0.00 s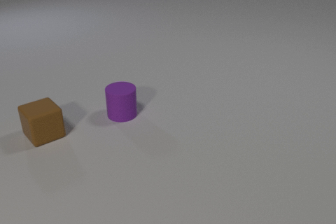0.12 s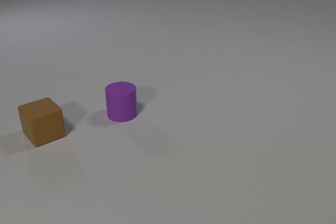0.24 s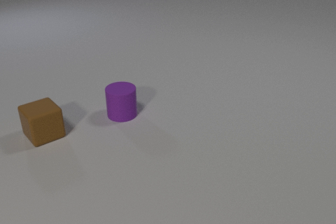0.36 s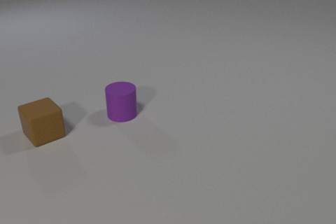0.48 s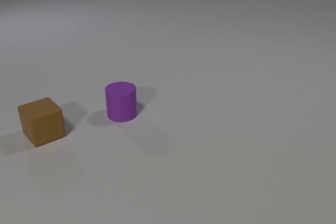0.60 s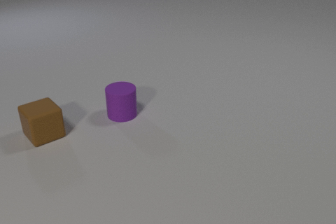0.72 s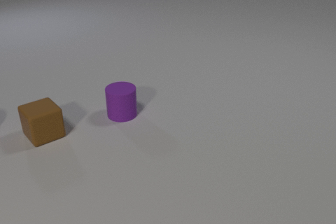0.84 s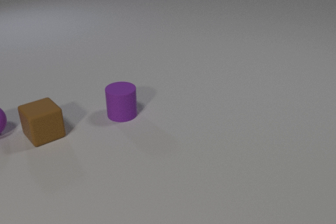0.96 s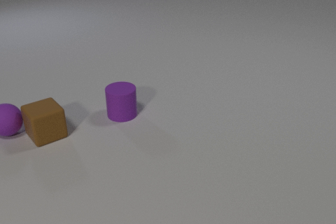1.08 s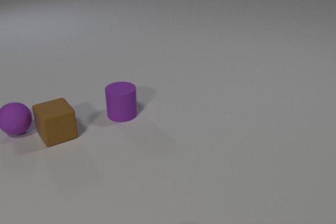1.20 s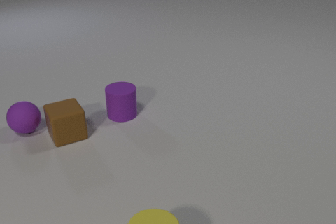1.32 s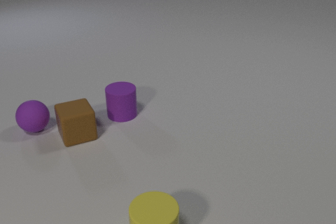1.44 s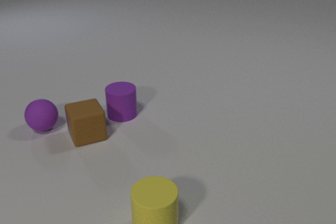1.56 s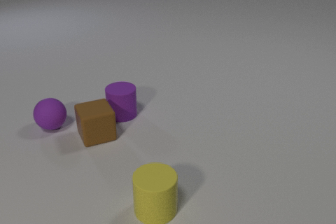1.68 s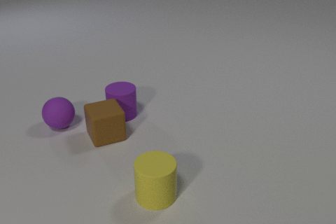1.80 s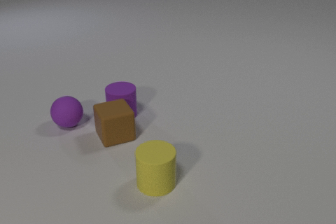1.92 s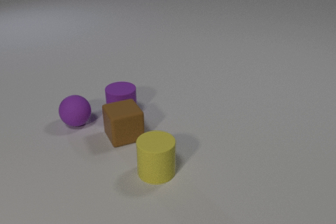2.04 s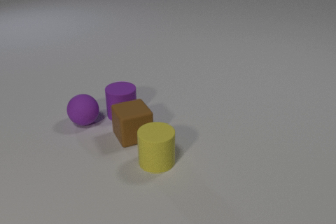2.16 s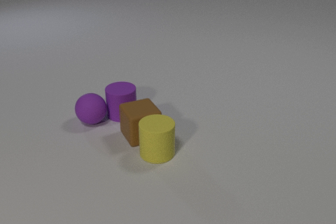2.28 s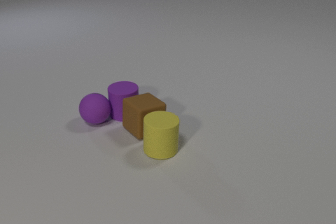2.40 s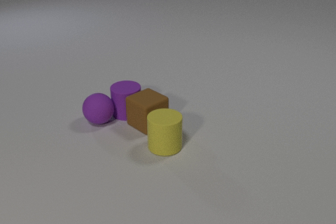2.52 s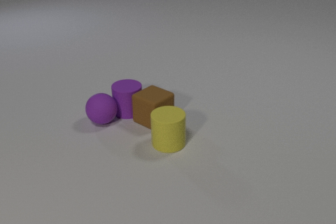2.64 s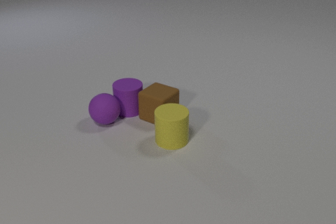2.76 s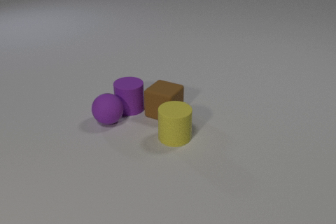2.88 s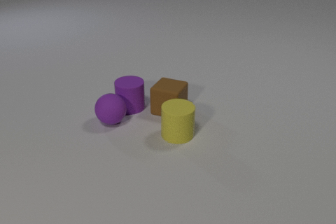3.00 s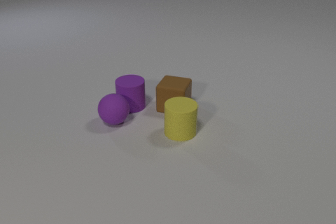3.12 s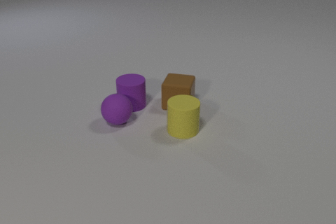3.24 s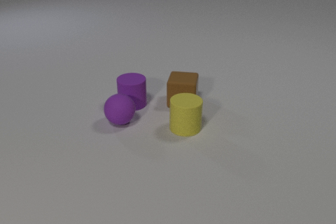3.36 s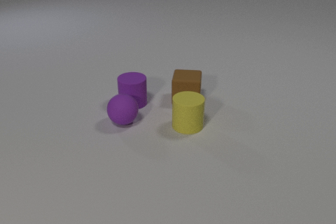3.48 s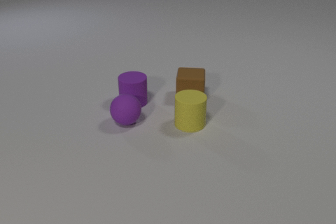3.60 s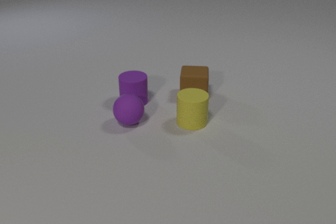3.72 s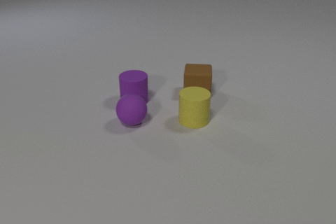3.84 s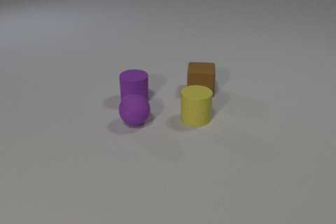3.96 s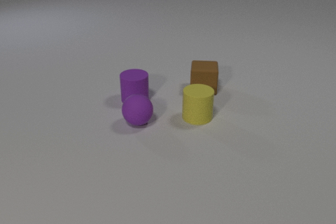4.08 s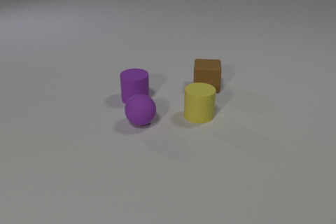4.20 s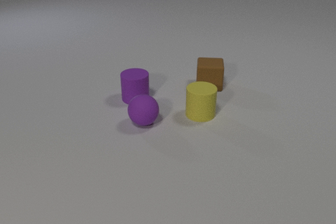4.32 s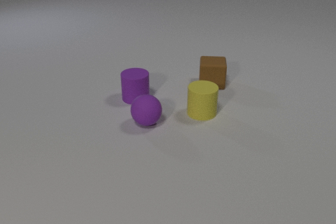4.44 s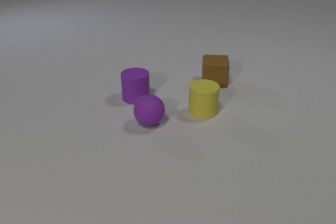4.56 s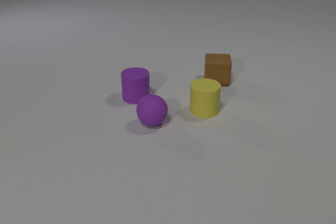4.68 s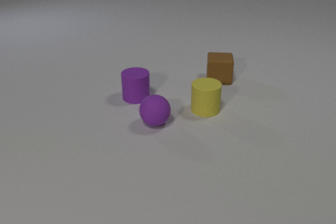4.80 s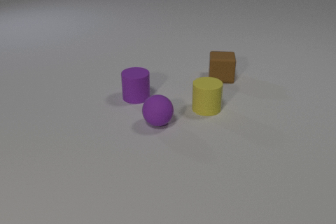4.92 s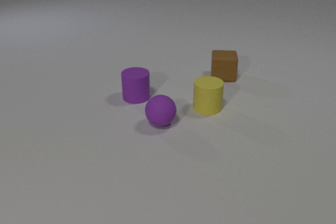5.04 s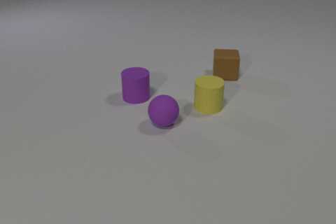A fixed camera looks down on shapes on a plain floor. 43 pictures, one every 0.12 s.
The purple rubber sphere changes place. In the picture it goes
to the right.
The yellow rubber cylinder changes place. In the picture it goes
away from the camera.
0.00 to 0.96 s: The purple rubber sphere comes in at the left edge, rolls to the right. The purple rubber sphere and the brown rubber cube collide.
0.96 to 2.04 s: The purple rubber sphere rolls to the right. The brown rubber cube slides to the right. The yellow rubber cylinder comes in at the bottom edge, slides away from the camera.
2.04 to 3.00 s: The purple rubber sphere rolls to the right. The brown rubber cube slides away from the camera and to the right, spins counterclockwise seen from above by about 45 degrees, its near face sliding to the right. The purple rubber cylinder slides away from the camera and to the right. The yellow rubber cylinder slides away from the camera and to the right. The brown rubber cube and the yellow rubber cylinder collide. The purple rubber sphere and the purple rubber cylinder collide. The brown rubber cube and the purple rubber cylinder collide.
3.00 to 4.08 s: The purple rubber sphere rolls to the right. The brown rubber cube slides away from the camera and to the right. The purple rubber cylinder slides away from the camera. The yellow rubber cylinder slides away from the camera and to the right.
4.08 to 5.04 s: The purple rubber sphere rolls to the right. The brown rubber cube slides away from the camera and to the right. The yellow rubber cylinder slides away from the camera and to the right.
What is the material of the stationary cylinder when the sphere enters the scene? rubber.
Are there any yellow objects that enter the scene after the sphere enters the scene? yes.
How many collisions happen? 4.
